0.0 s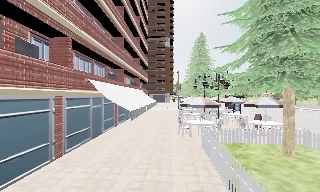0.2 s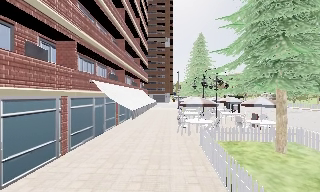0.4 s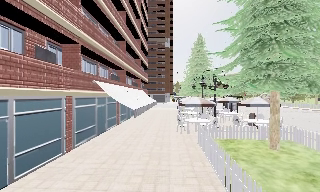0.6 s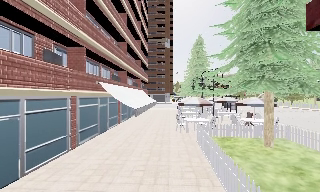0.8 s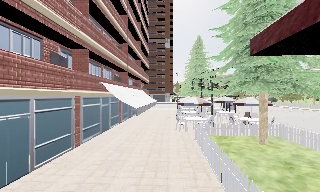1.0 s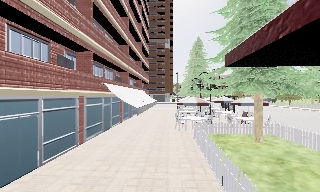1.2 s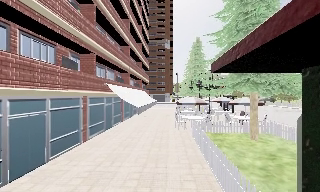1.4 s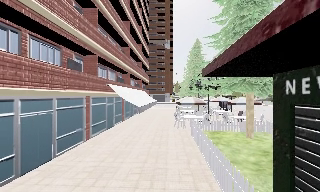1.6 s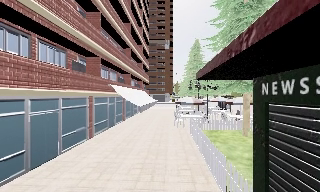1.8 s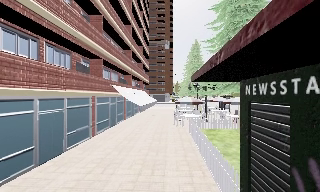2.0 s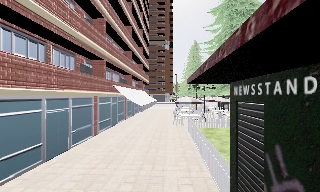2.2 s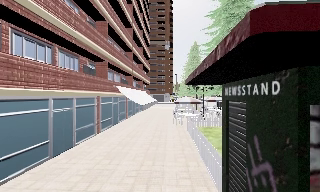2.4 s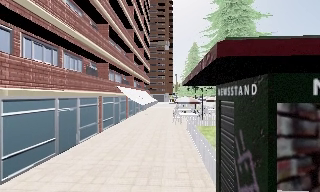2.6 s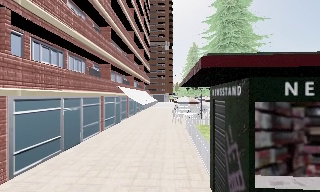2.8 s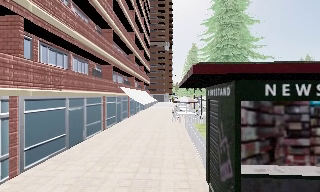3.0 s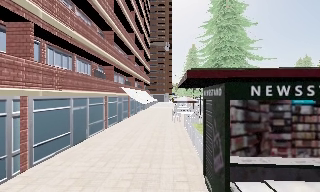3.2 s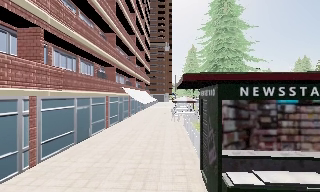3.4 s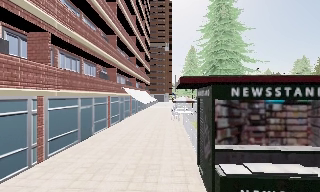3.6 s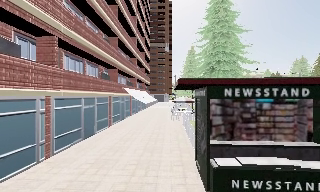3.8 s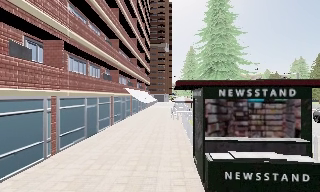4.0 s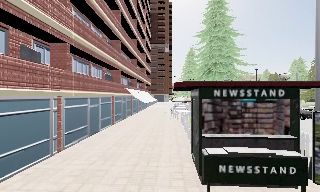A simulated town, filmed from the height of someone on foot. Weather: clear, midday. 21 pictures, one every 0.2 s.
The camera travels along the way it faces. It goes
backward.
0.0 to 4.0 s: The camera travels backward, about 7 m, so what stands in front gets smaller.
The film runs backward here.
